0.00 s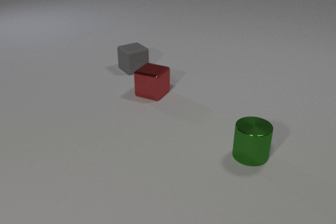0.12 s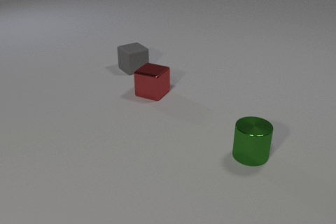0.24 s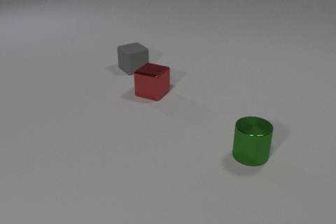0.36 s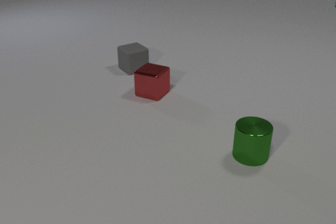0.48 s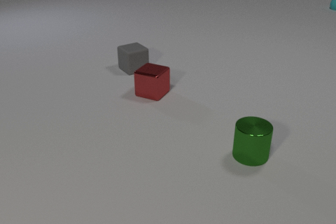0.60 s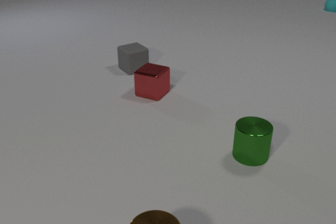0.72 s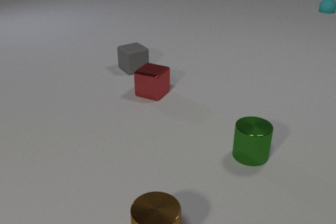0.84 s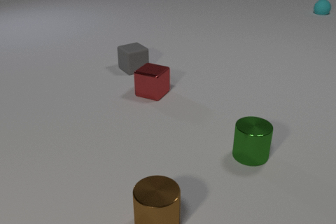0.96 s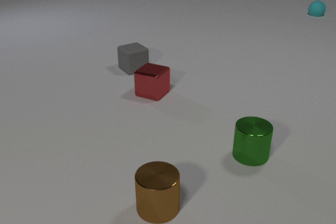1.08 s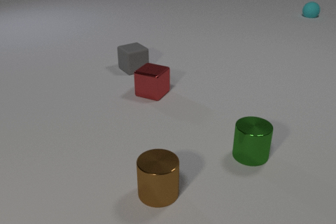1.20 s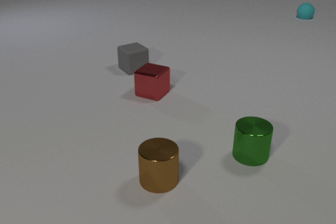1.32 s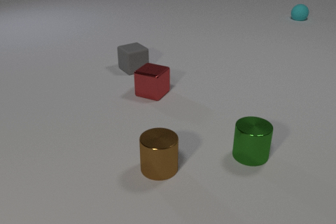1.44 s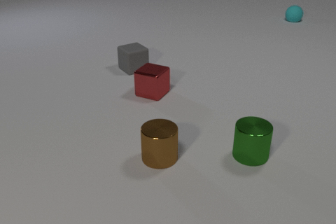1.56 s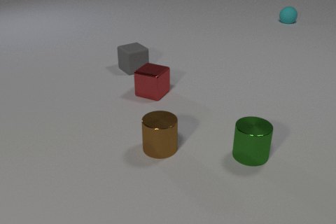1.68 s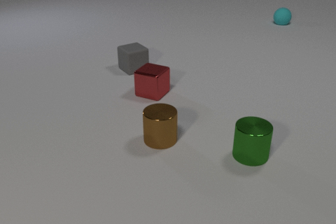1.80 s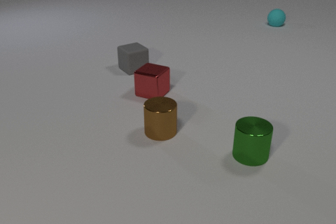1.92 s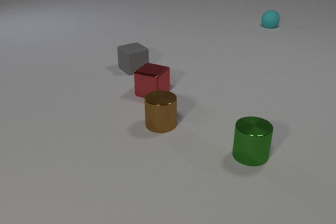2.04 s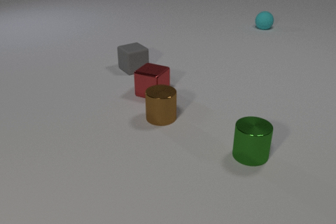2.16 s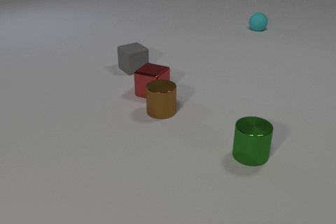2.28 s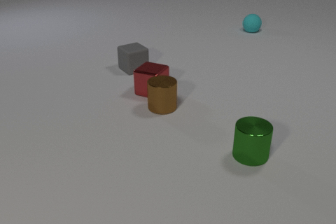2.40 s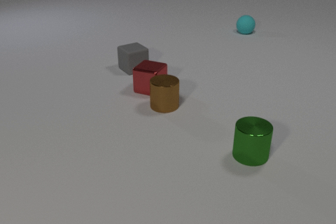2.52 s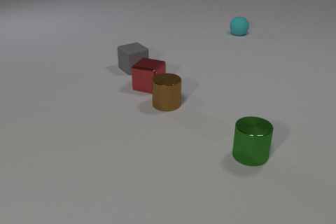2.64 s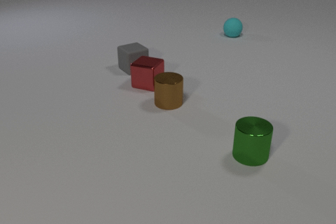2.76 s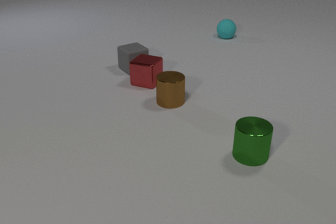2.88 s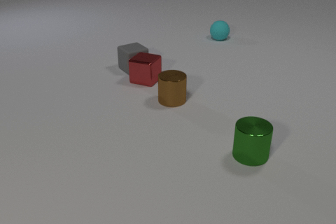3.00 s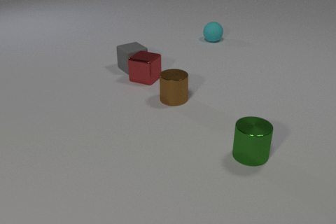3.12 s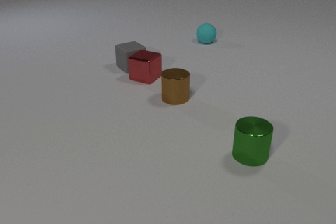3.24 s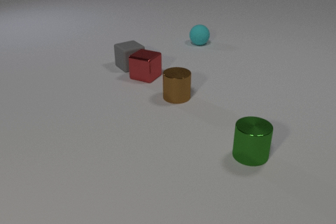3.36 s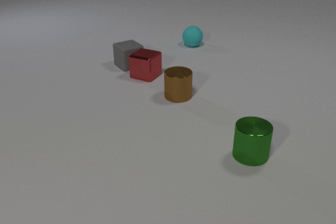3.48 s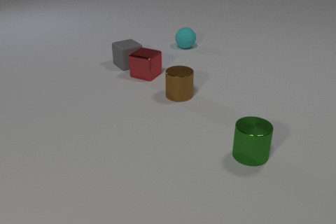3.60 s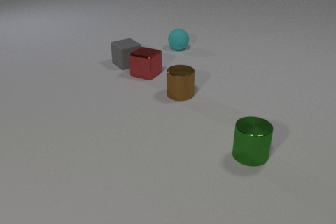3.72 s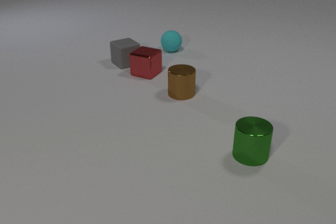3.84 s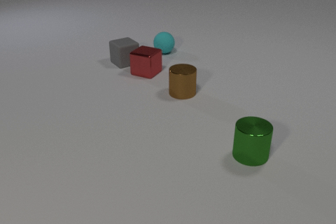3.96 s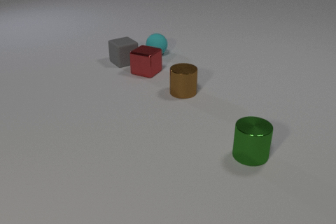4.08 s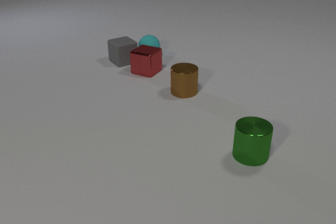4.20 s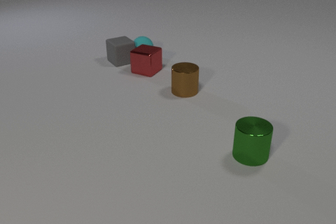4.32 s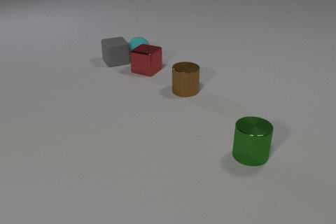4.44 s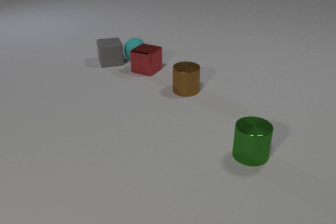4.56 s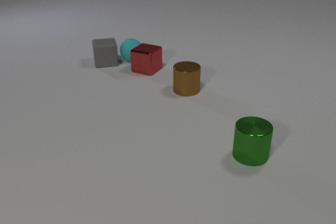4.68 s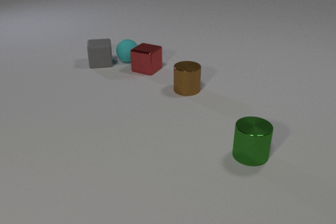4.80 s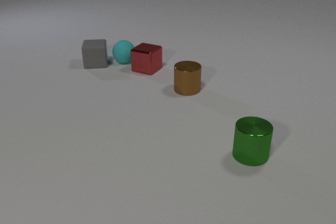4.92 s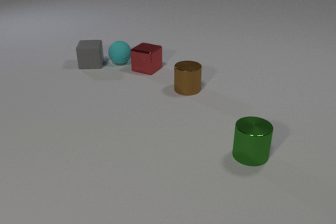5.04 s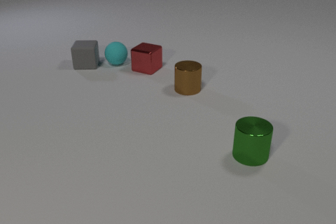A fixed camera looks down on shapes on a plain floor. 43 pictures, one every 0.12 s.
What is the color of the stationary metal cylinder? green.
What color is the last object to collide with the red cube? gray.
How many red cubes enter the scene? 0.
0.00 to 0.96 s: The brown metal cylinder comes in at the bottom edge, slides away from the camera. The cyan rubber sphere comes in at the right edge, rolls toward the camera and to the left.
0.96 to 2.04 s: The brown metal cylinder slides away from the camera. The cyan rubber sphere rolls toward the camera and to the left.
2.04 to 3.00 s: The brown metal cylinder slides away from the camera. The red metal cube slides away from the camera. The cyan rubber sphere rolls to the left and toward the camera. The brown metal cylinder and the red metal cube collide. The red metal cube and the gray rubber cube collide.
3.00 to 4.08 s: The brown metal cylinder slides away from the camera and to the right. The red metal cube slides away from the camera. The gray rubber cube slides away from the camera and to the left. The cyan rubber sphere rolls to the left and toward the camera.
4.08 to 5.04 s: The brown metal cylinder slides away from the camera. The red metal cube slides away from the camera. The gray rubber cube slides to the left, spins clockwise seen from above by about 30 degrees, its near face sliding to the left. The cyan rubber sphere rolls to the left and toward the camera. The gray rubber cube and the cyan rubber sphere collide.
